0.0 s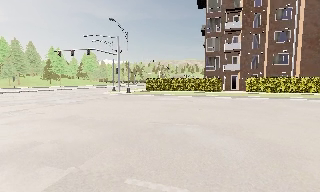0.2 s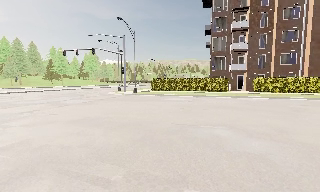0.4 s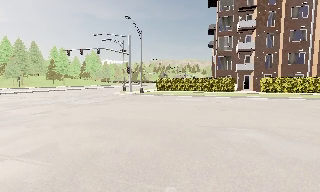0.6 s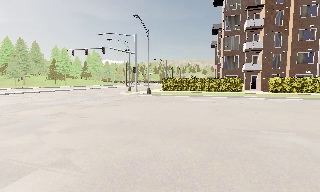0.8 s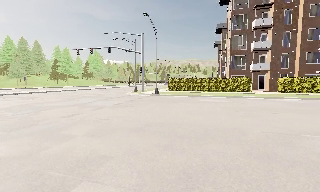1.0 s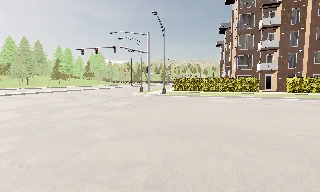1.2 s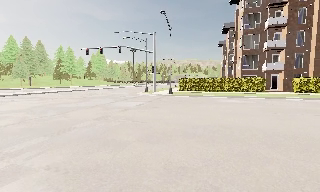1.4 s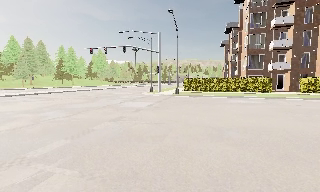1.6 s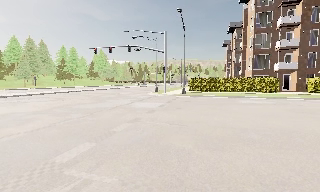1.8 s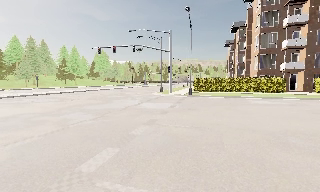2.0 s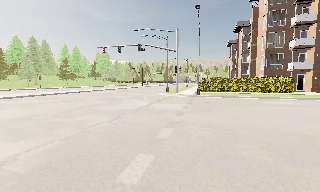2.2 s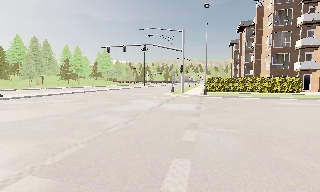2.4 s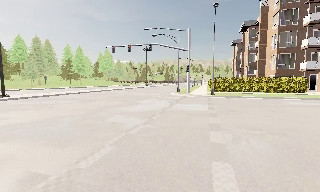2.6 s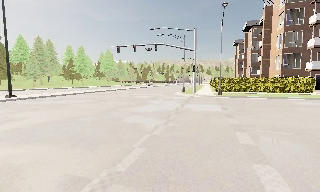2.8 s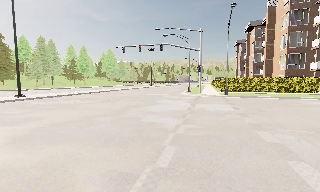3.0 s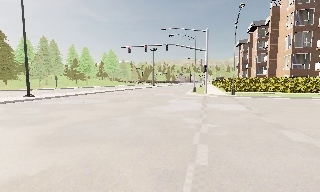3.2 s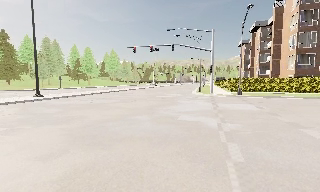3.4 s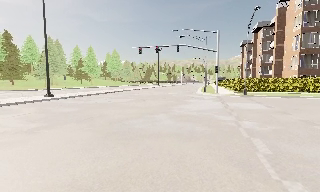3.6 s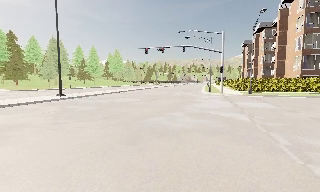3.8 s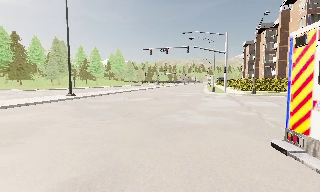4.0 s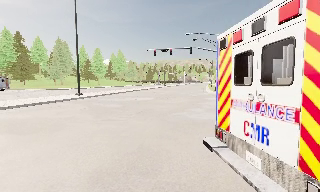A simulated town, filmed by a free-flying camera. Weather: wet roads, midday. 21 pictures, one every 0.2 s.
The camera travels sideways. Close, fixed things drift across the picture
to the right.
0.0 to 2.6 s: The camera travels to its left, about 11 m, so close, fixed things drift to the right.
2.6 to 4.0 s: The camera travels to its left and backward, about 6 m, so close, fixed things drift to the right.
The film runs backward here.
